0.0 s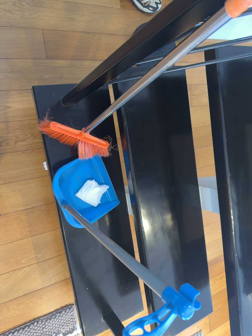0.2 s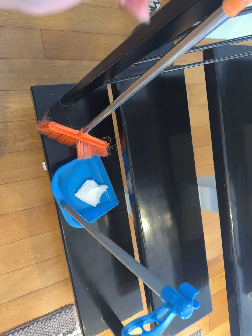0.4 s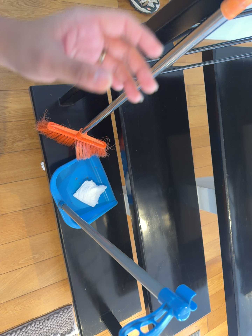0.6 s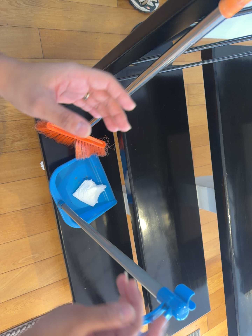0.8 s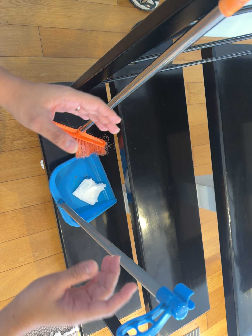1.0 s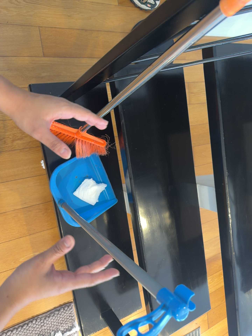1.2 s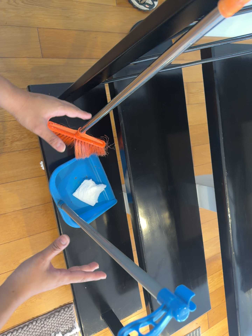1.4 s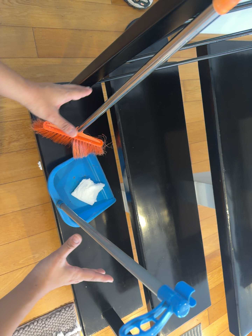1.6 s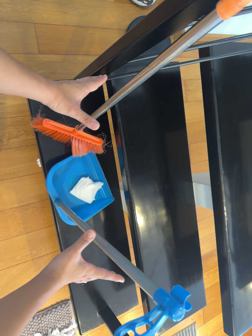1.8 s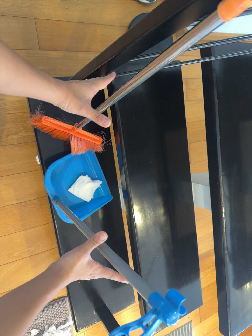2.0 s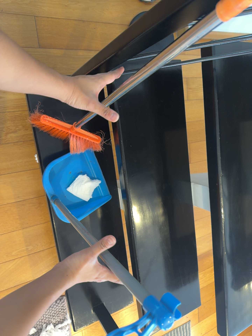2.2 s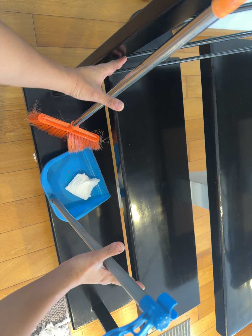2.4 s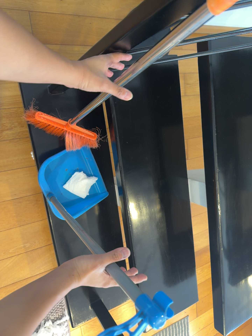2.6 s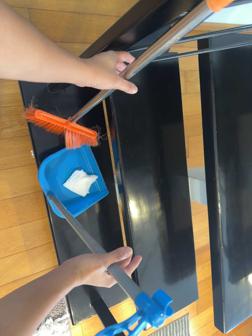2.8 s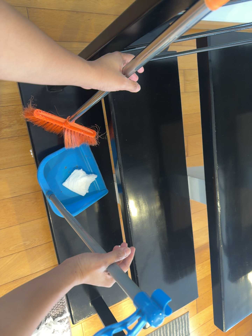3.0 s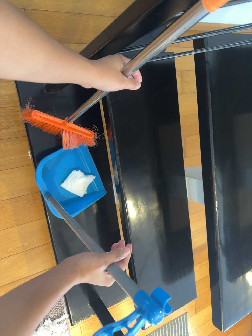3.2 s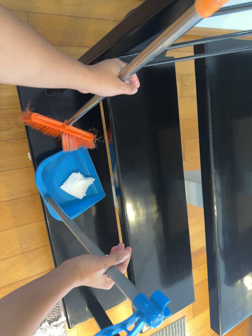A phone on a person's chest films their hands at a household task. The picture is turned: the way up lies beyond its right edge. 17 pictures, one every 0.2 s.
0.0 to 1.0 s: The camera keeps its place and its aim.
1.0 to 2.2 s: The camera shifts only a little, or ends up much as it began.
2.2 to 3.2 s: The camera keeps its place and its aim.
The film runs backward here.
